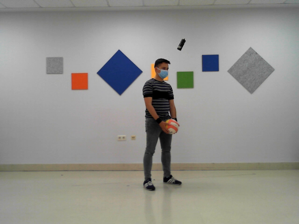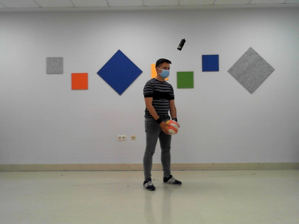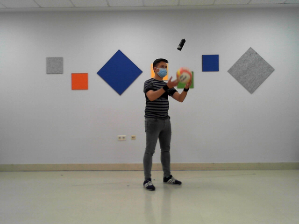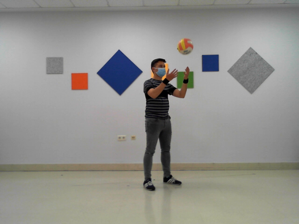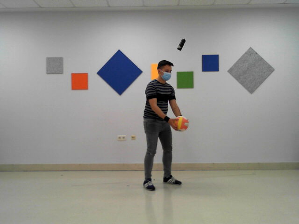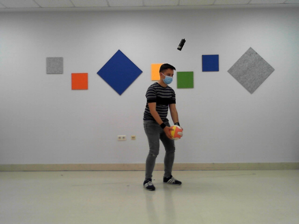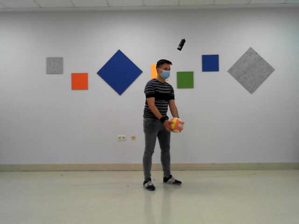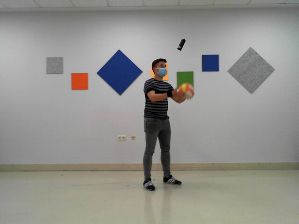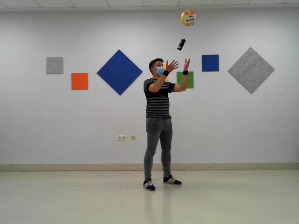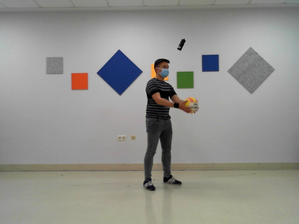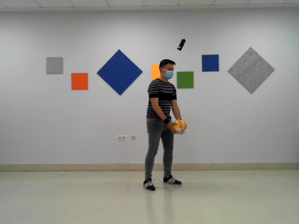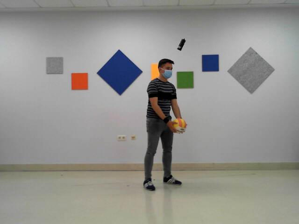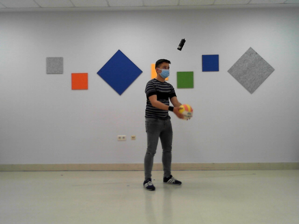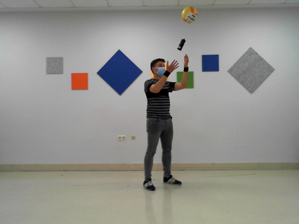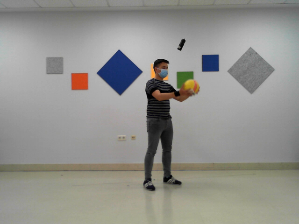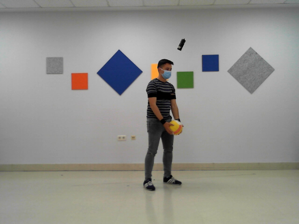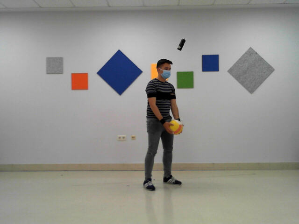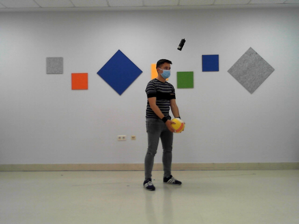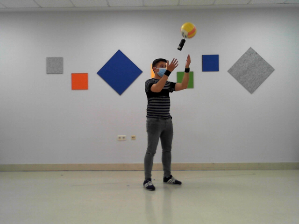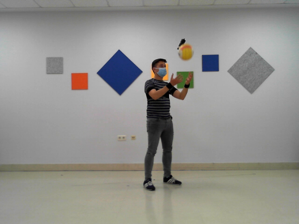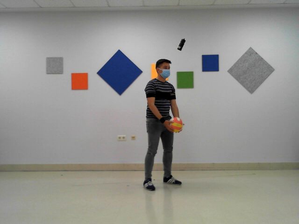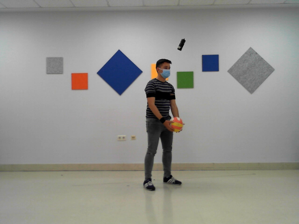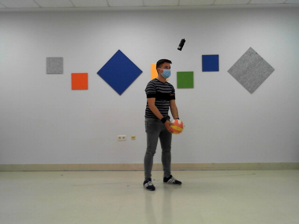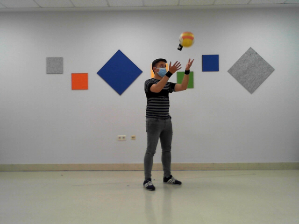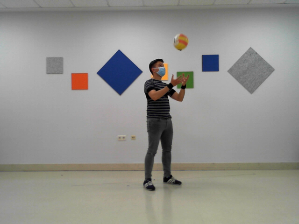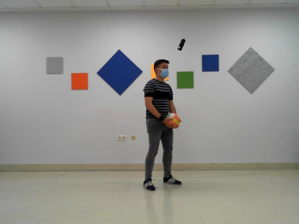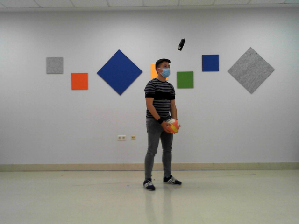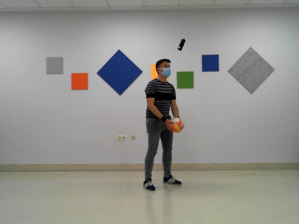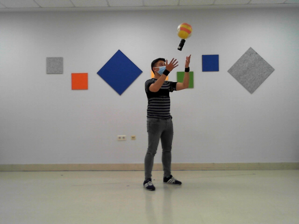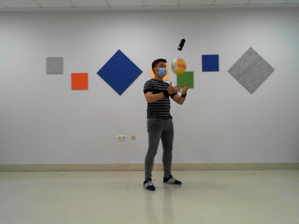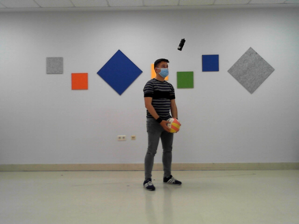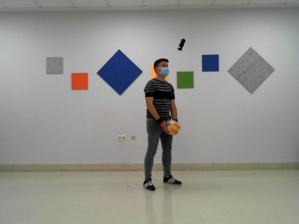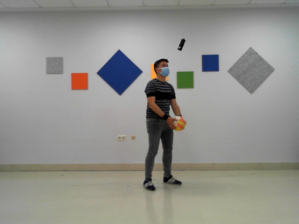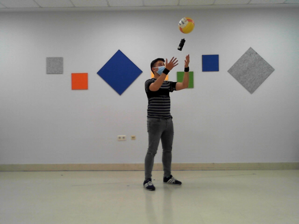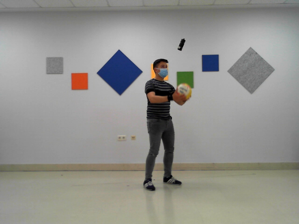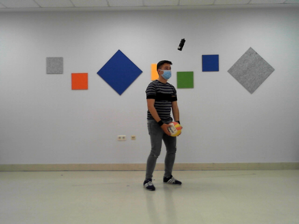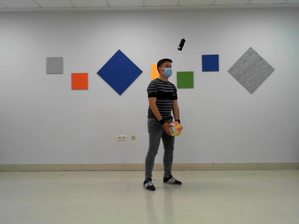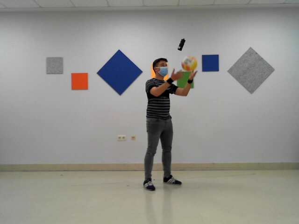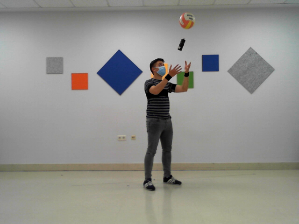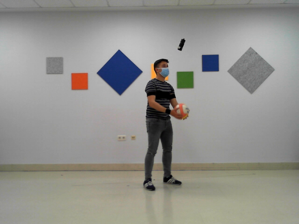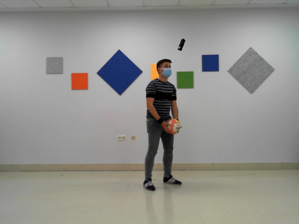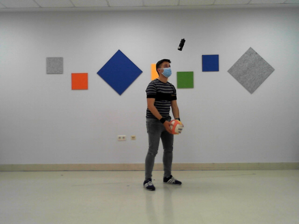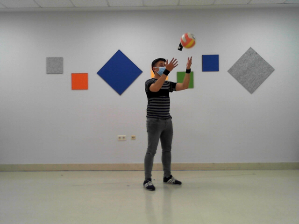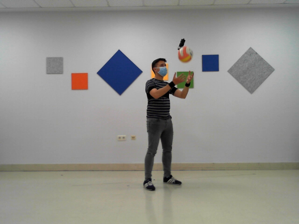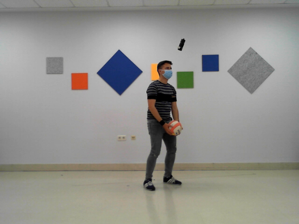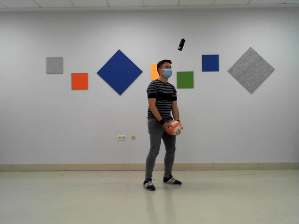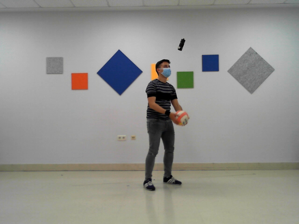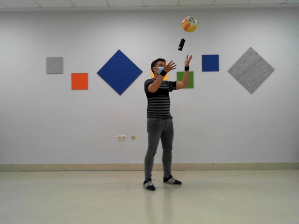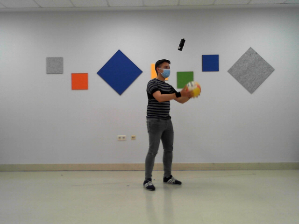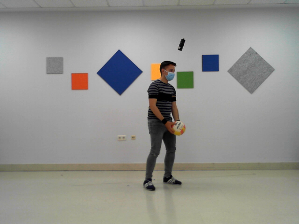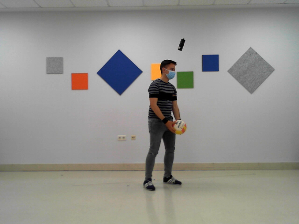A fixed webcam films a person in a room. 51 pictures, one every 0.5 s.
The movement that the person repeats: Throw up a ball and catch it.
